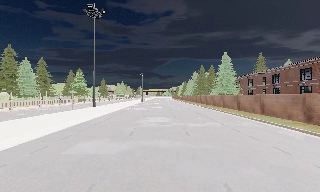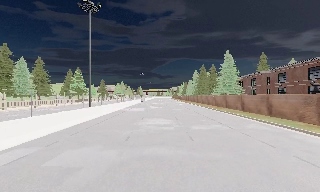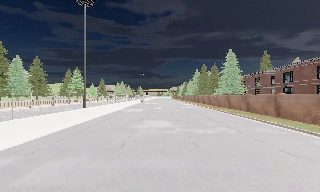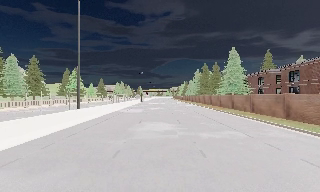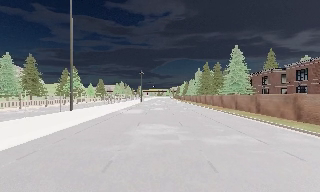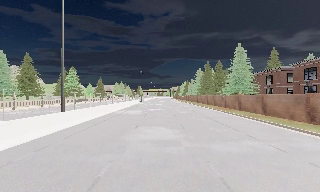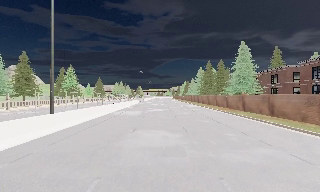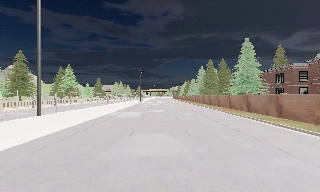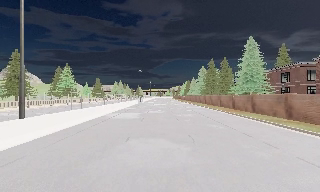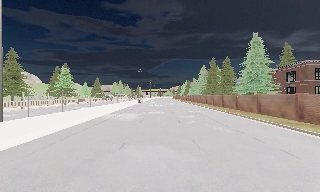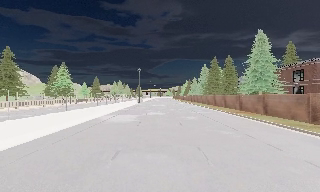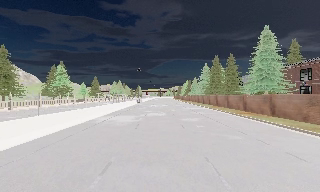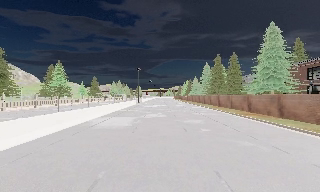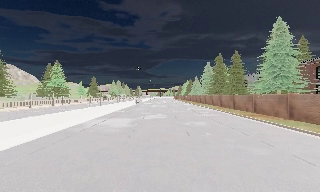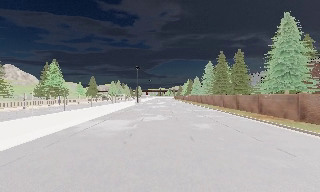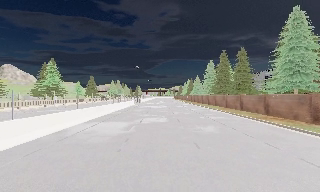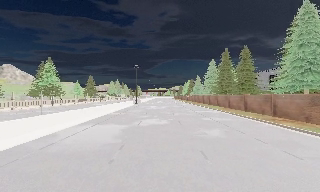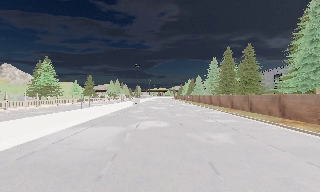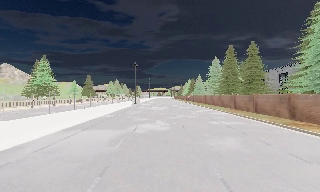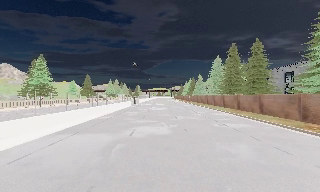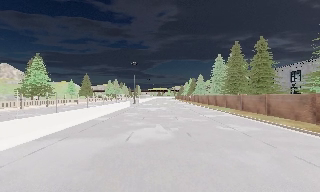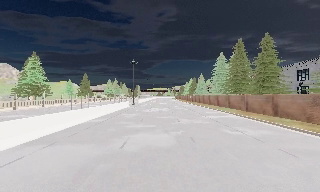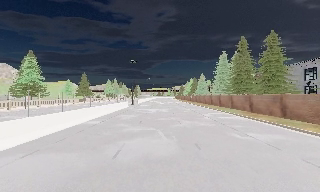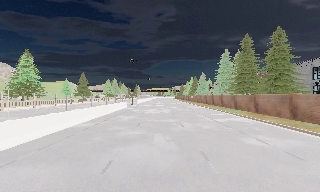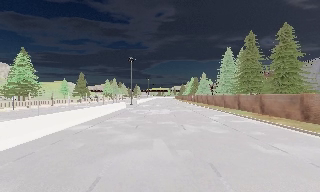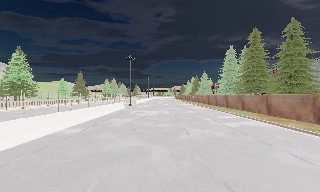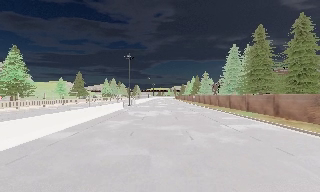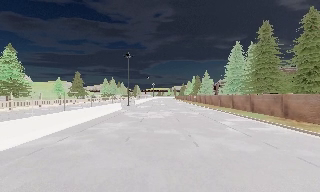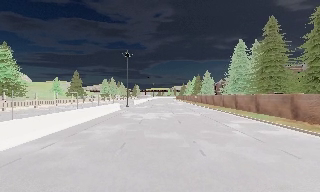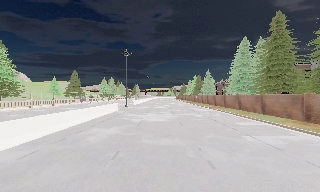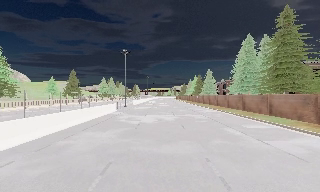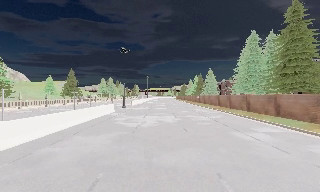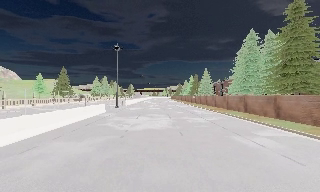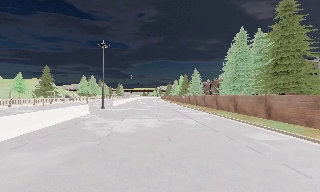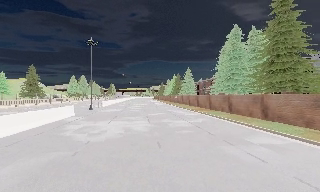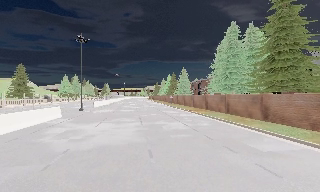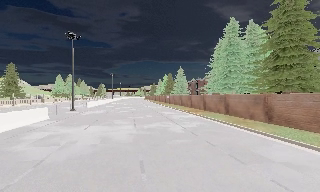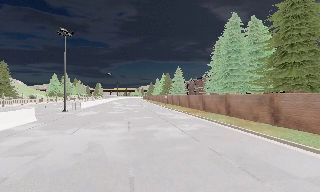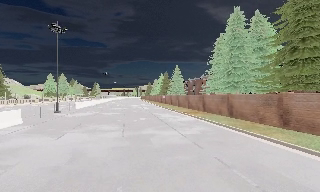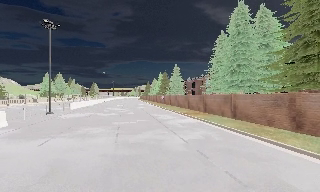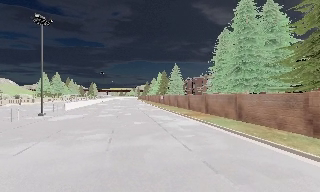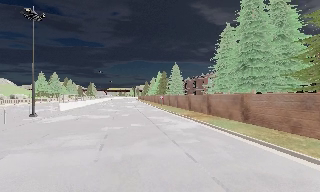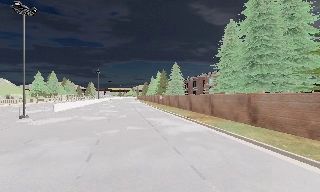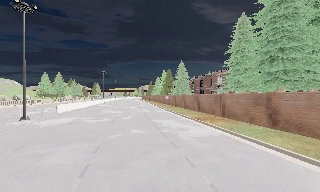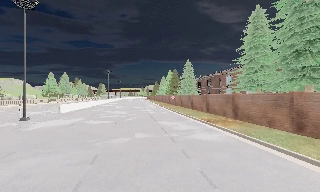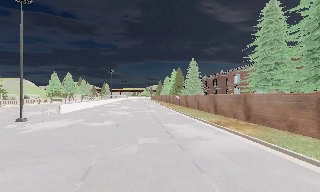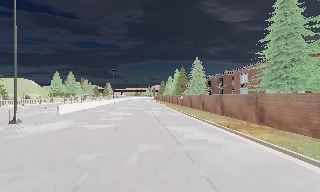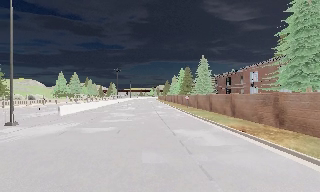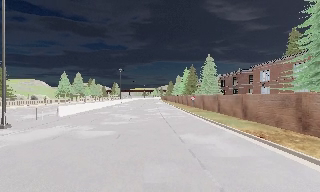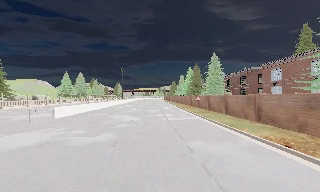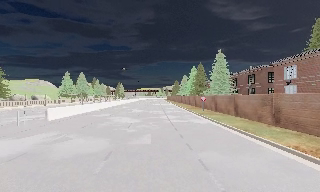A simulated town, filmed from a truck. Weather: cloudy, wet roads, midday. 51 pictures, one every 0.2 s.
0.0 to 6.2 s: The camera travels forward, about 35 m, so what stands in front looms larger.
6.2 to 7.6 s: The camera pans to its right, which is clockwise from overhead, by about 10 degrees. It travels forward, about 8 m, so what stands in front looms larger.
7.6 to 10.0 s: The camera travels forward, about 15 m, so what stands in front looms larger.
The film runs forward here.
